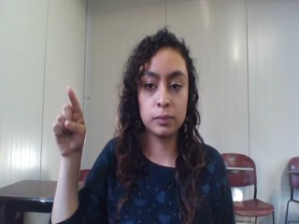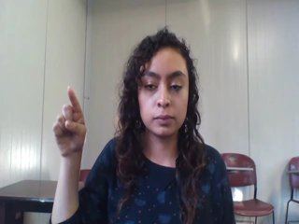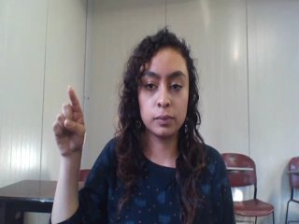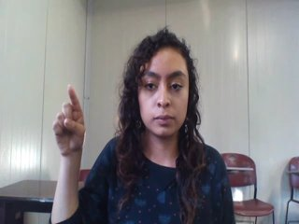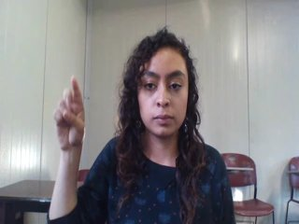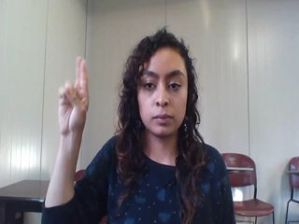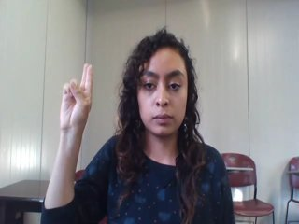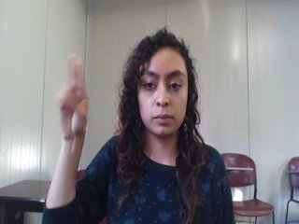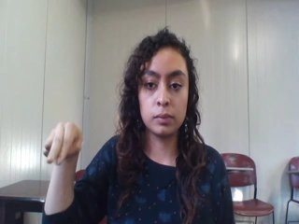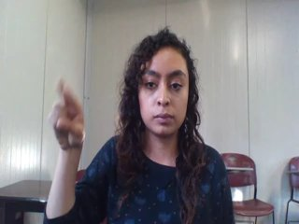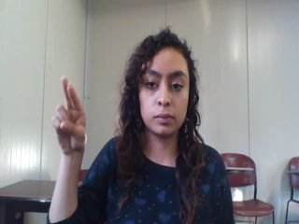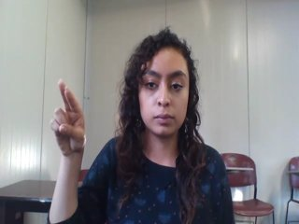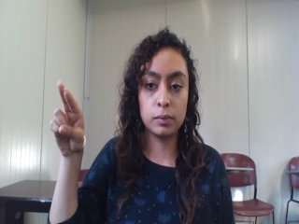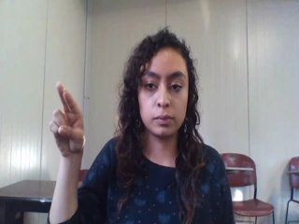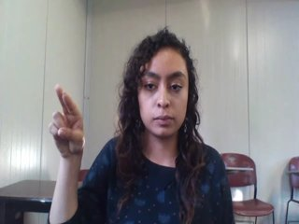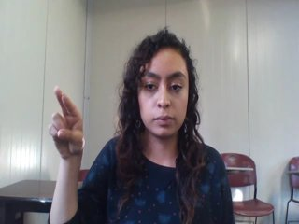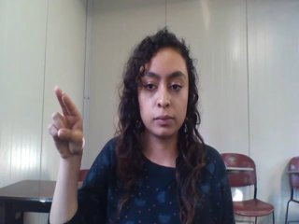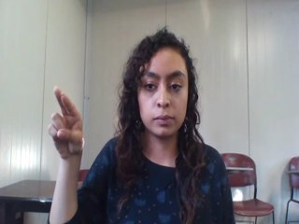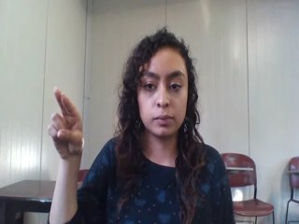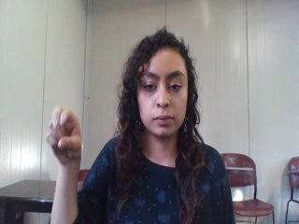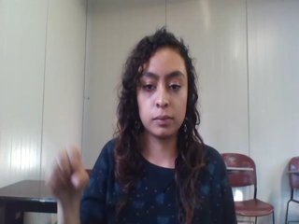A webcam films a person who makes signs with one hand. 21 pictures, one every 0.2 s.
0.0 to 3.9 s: Click with two fingers.
